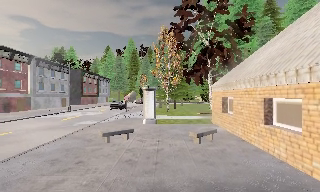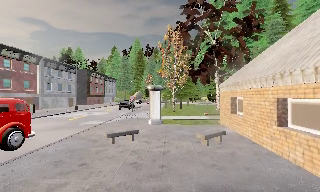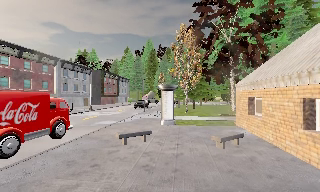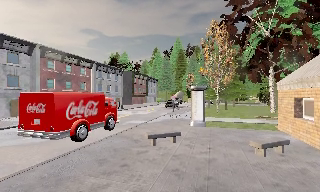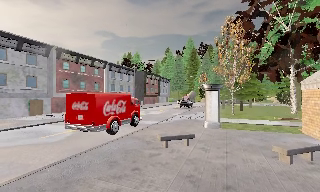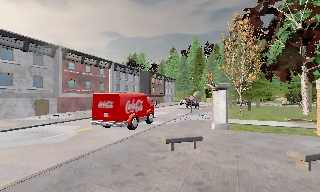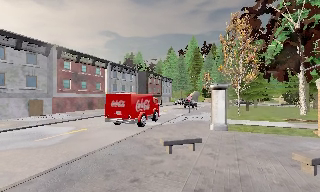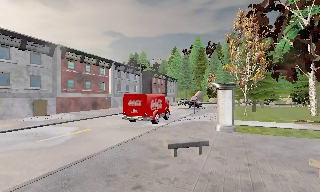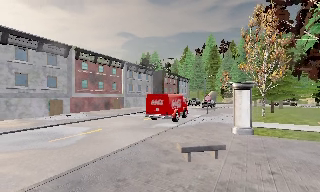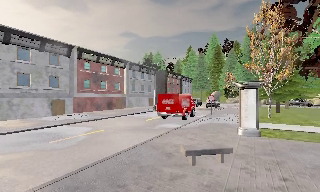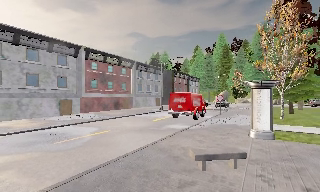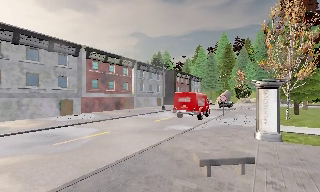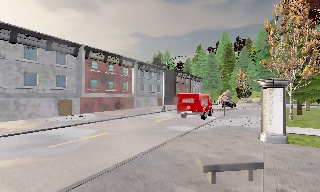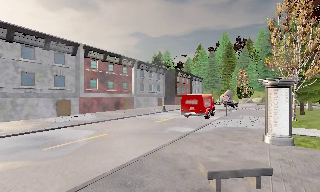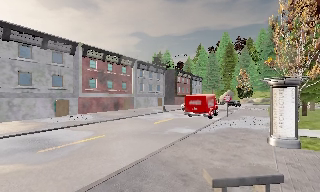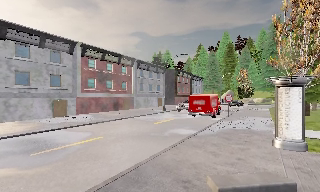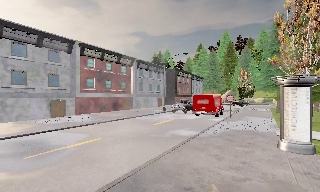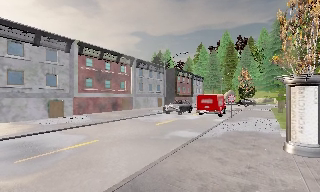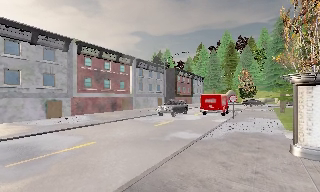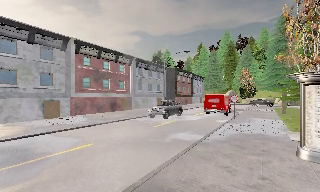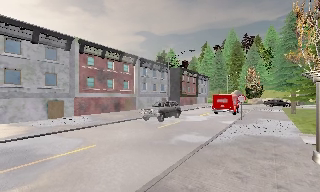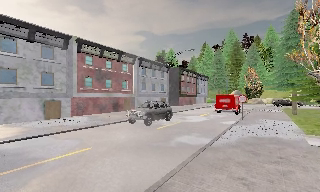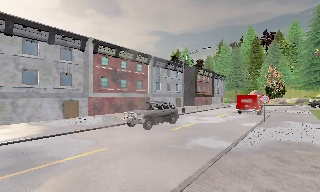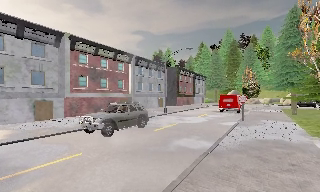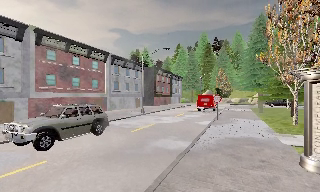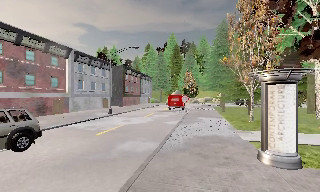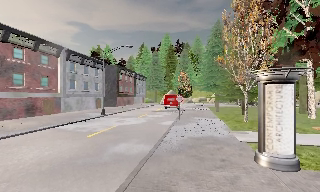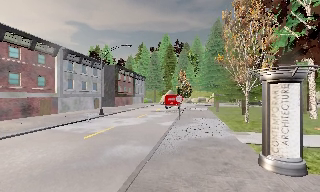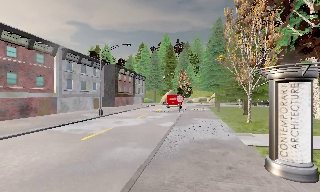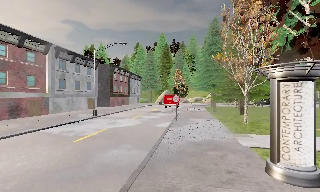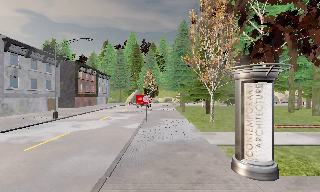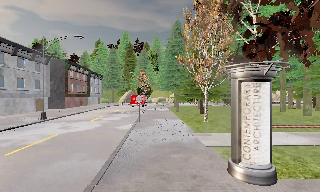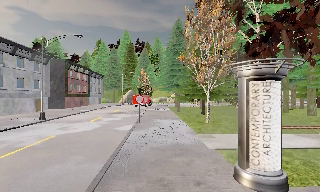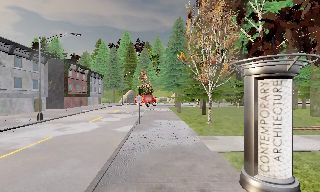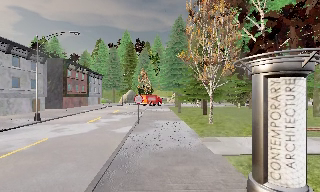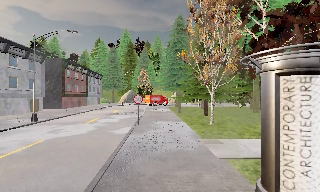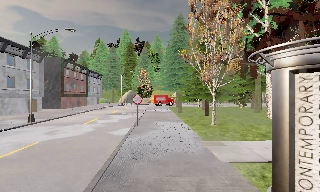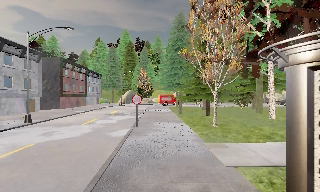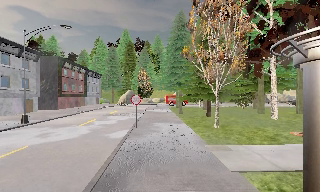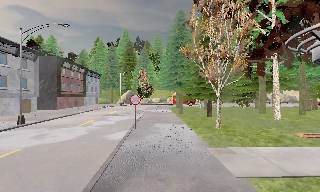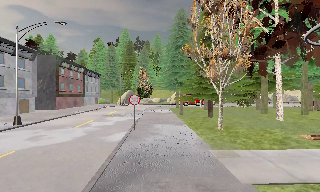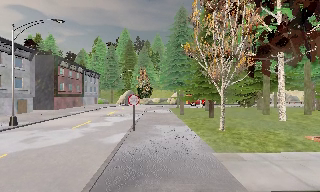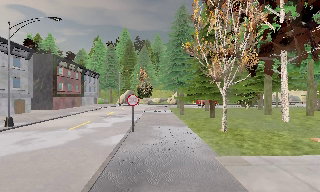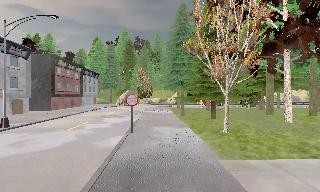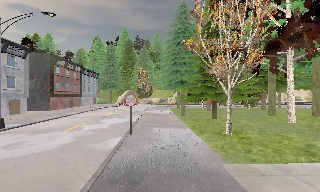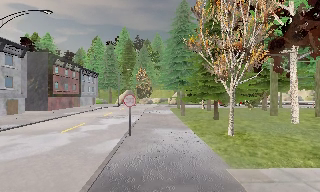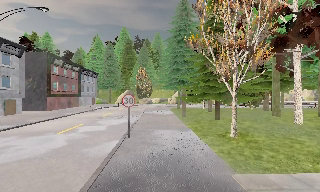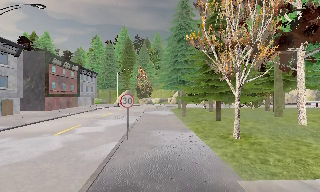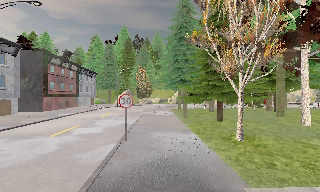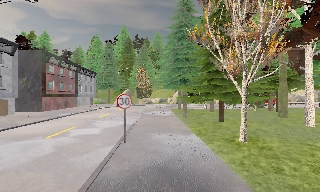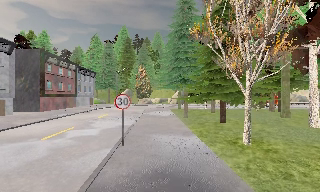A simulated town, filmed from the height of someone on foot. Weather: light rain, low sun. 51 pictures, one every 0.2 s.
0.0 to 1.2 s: The scene slides to the right, as the camera pans about 20 degrees to its left. It travels forward, about 1.5 m, so what stands in front looms larger.
1.2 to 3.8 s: The camera travels forward, about 4 m, so what stands in front looms larger.
3.8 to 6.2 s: The camera pans to its right, which is clockwise from overhead, by about 35 degrees. It travels forward, about 3.5 m.
6.2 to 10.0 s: The camera travels forward, about 6 m, so what stands in front looms larger.
The film runs forward here.
